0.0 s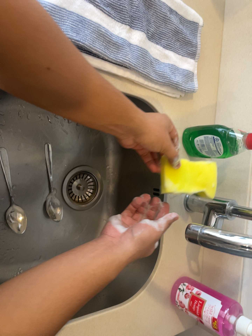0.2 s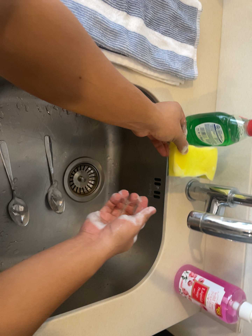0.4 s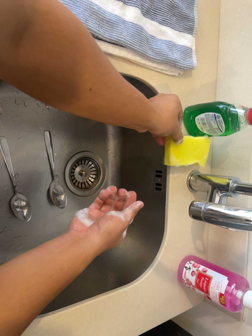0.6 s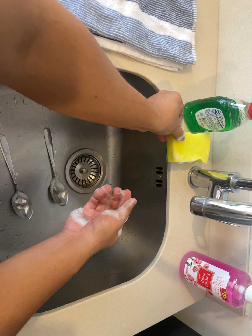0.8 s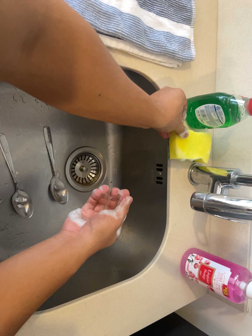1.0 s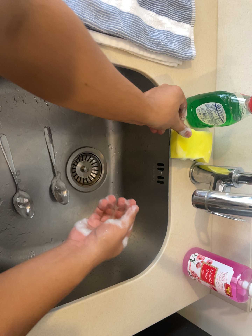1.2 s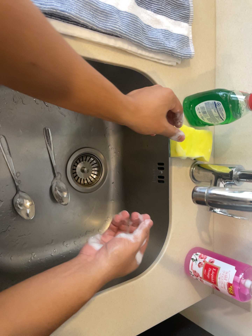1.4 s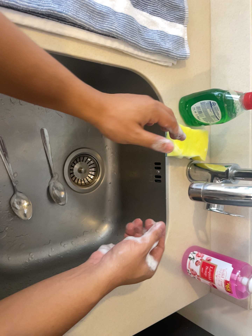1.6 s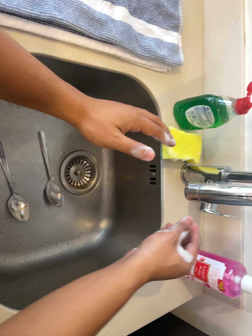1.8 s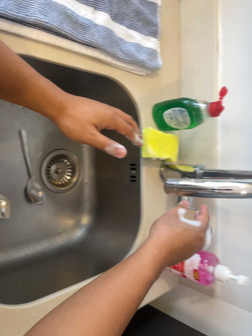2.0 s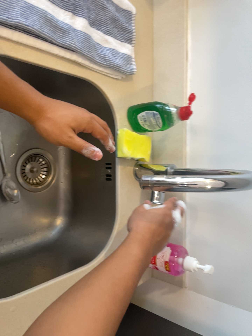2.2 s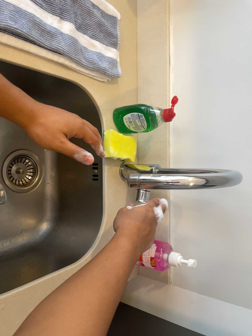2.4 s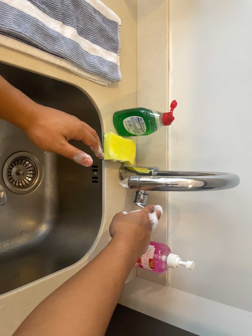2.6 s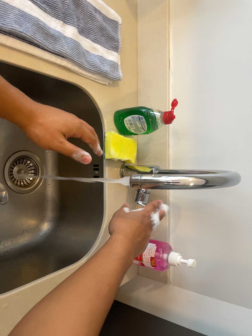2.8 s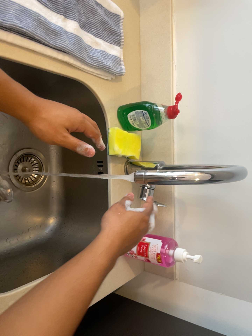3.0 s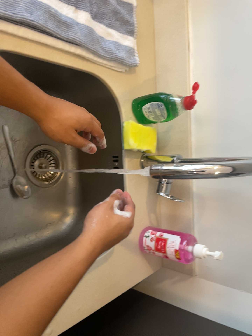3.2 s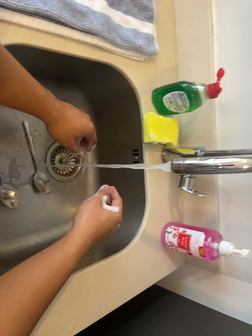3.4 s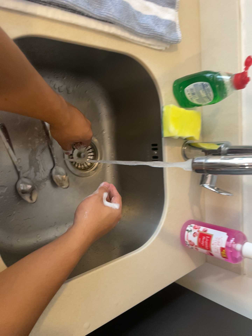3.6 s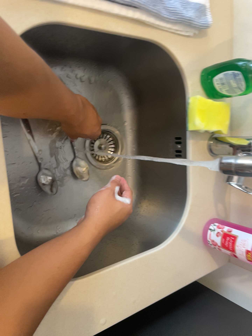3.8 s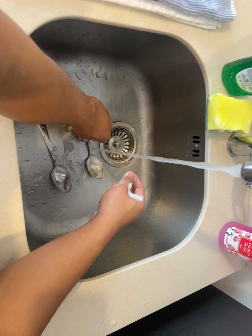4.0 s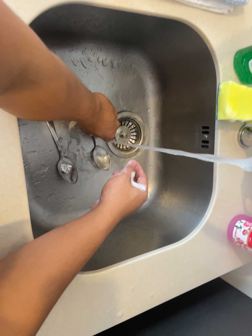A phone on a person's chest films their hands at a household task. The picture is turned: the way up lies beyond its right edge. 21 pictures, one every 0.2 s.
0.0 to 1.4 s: The camera shifts only a little, or ends up much as it began.
1.4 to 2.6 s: The camera pans to its right by about 15 degrees. It travels backward, about 10 cm, so what stands in front gets smaller.
2.6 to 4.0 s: The camera pans to its left by about 25 degrees. It travels forward, about 12 cm, so what stands in front looms larger. Its aim tips toward the bottom of its view by about 10 degrees, and the scene shifts upward.
The film runs forward here.
